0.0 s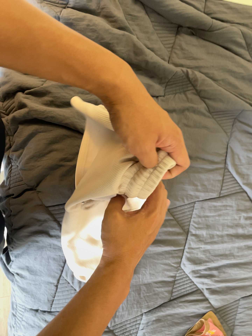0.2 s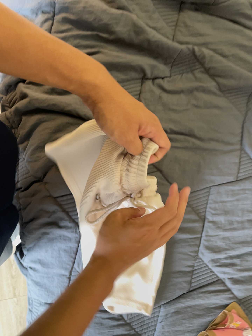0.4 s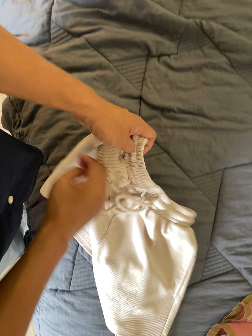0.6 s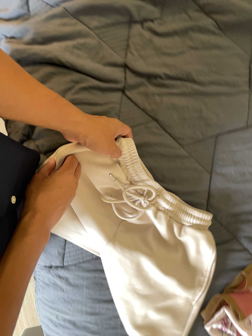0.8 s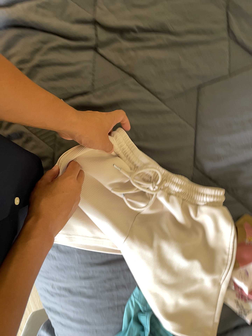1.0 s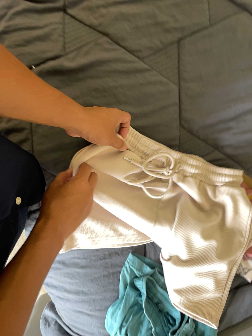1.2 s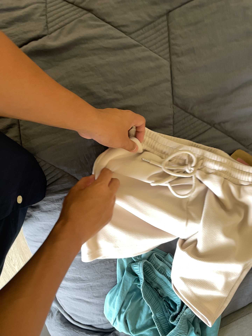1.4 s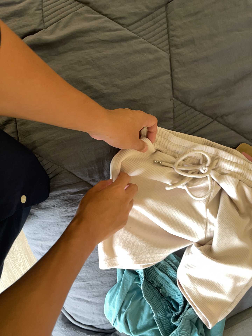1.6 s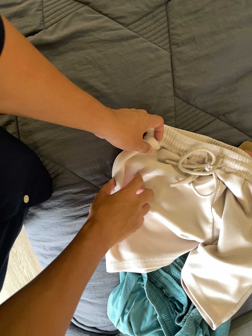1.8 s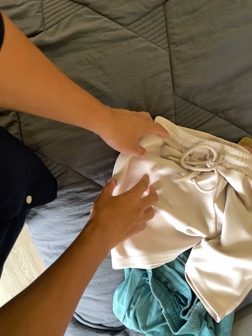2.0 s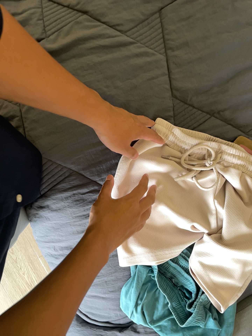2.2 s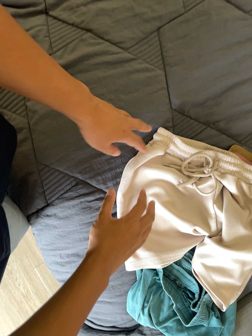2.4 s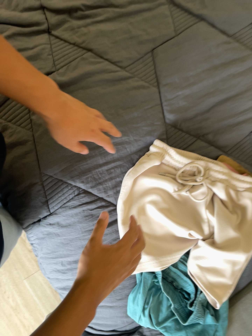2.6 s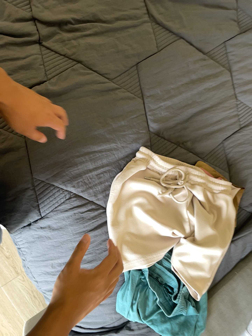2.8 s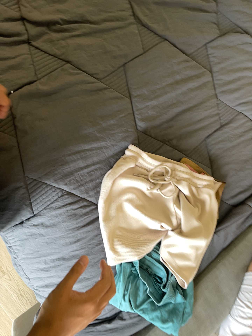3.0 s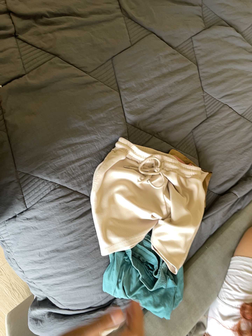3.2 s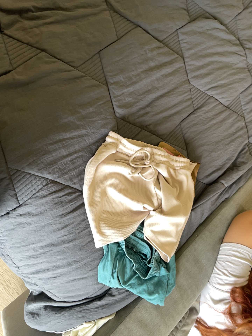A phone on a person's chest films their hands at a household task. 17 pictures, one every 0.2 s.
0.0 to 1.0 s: The camera pans to its left by about 10 degrees. It travels toward the bottom of its view, to its right and forward, about 36 cm, so close, fixed things drift upward. It rolls about its line of sight by about 20 degrees, and the scene rotates counterclockwise.
1.0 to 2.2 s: The camera travels toward the bottom of its view, about 6 cm.
2.2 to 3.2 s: The camera pans to its right by about 20 degrees. It travels backward and to its left, about 20 cm, so what stands in front gets smaller.
The film runs backward here.
